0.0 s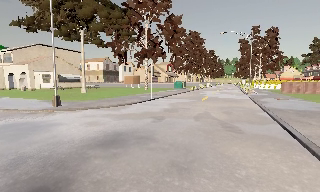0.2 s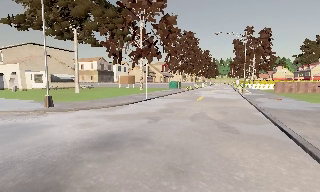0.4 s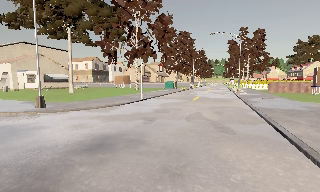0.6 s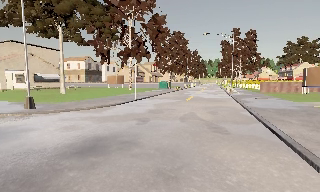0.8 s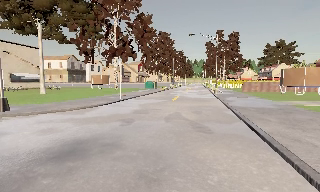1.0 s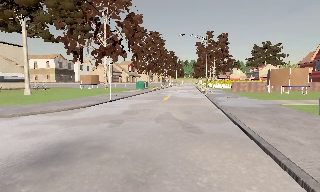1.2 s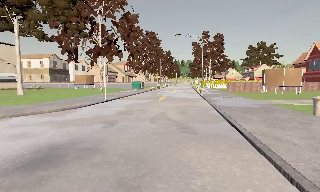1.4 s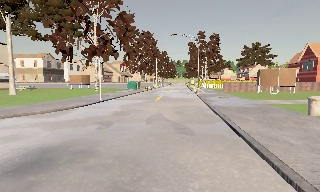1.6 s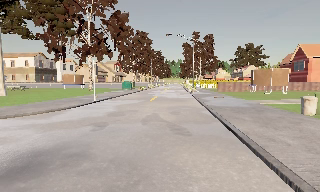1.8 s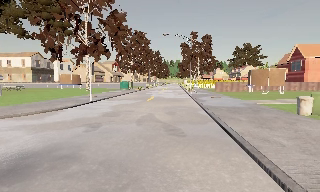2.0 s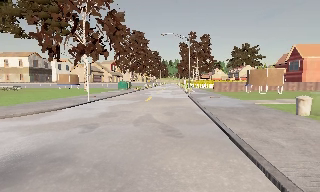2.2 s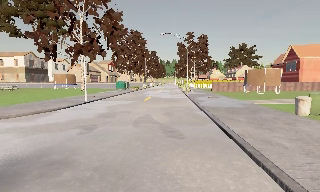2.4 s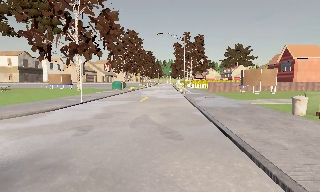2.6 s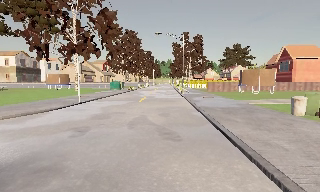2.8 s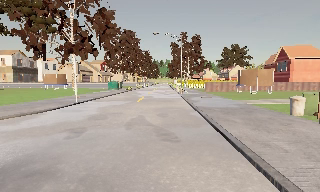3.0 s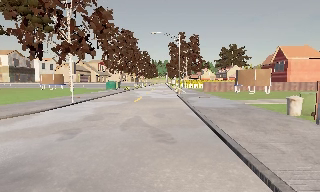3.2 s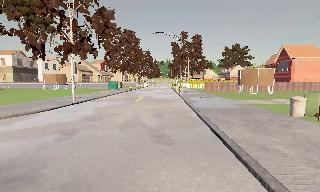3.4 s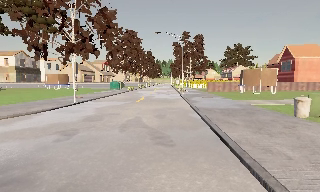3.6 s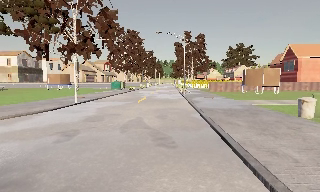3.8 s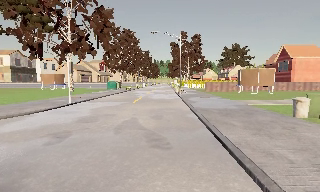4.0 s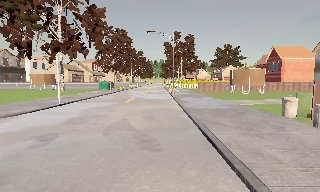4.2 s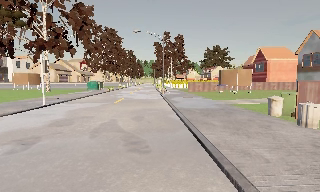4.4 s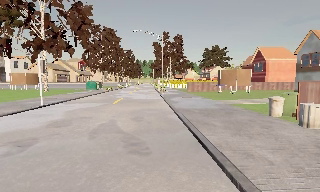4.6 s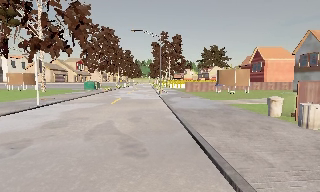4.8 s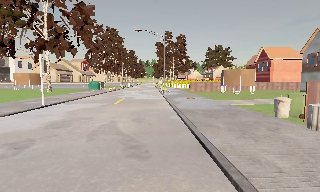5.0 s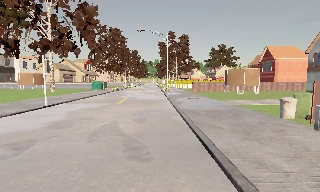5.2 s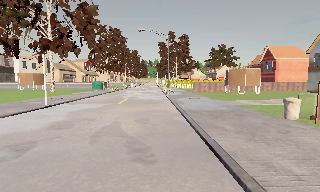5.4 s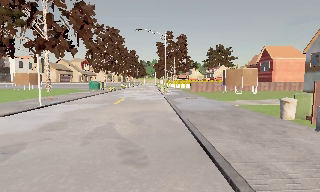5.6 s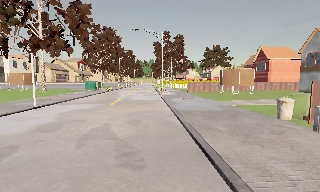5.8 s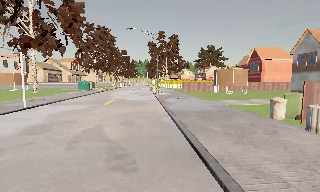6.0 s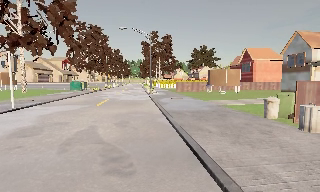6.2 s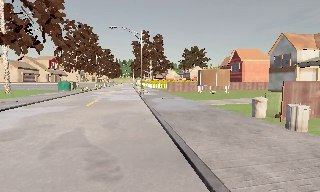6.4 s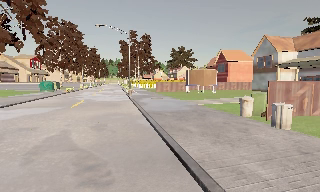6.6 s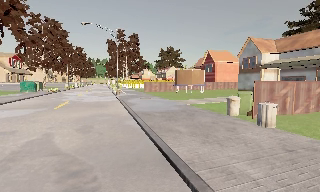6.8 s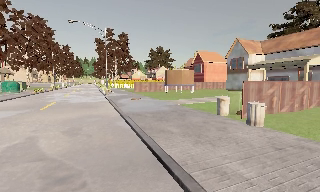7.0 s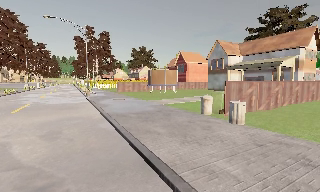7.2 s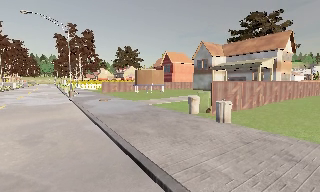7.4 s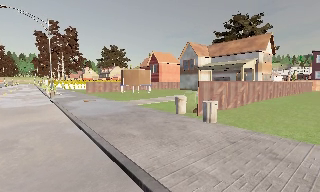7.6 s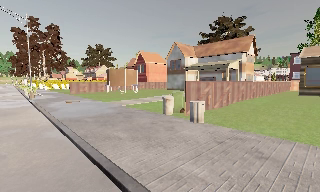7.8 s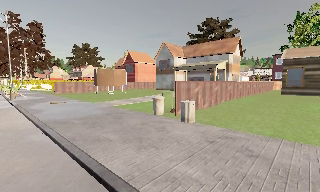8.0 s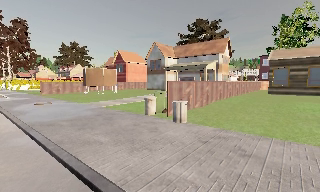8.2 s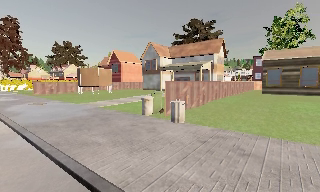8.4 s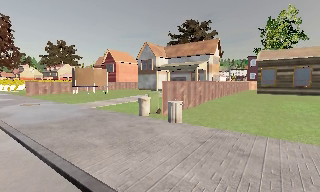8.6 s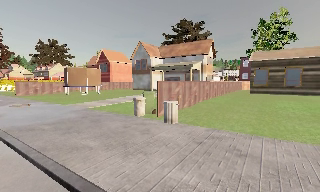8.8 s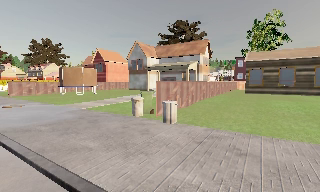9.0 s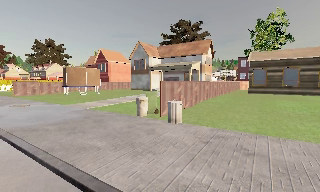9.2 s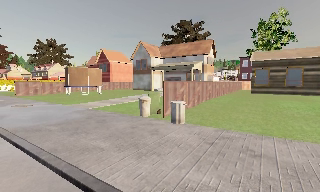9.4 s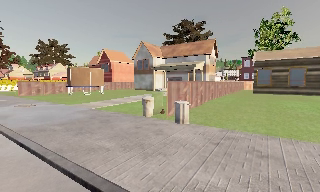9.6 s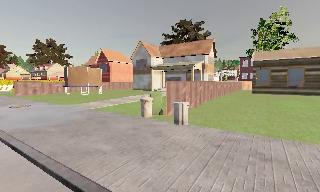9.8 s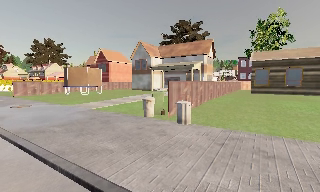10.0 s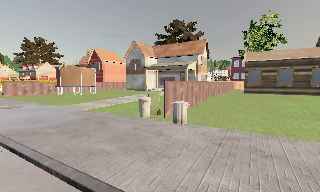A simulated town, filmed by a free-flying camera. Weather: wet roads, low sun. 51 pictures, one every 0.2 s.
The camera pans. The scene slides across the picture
to the left.
The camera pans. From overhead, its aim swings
clockwise.
0.0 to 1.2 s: The scene slides to the left, as the camera pans about 15 degrees to its right. It travels forward, about 0.5 m, so what stands in front looms larger.
1.2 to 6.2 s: The camera pans to its right, which is clockwise from overhead, by about 20 degrees. It travels forward, about 2.5 m, so what stands in front looms larger.
6.2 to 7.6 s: The camera swings to its right by about 30 degrees, and the scene slides to the left. It travels forward, about 0.5 m.
7.6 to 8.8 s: The camera swings to its right by about 15 degrees, and the scene slides to the left.
8.8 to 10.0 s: The camera travels to its left, about 0.5 m.
The film runs forward here.
